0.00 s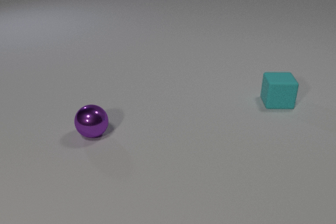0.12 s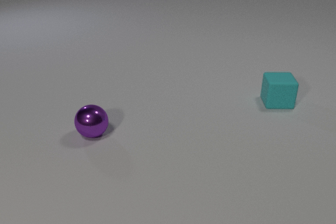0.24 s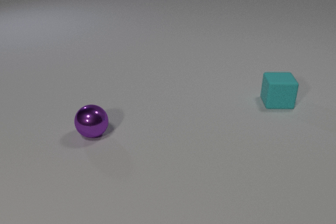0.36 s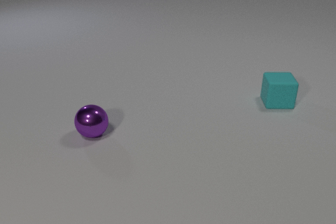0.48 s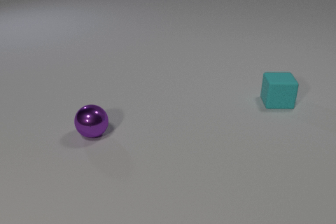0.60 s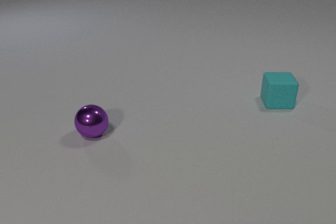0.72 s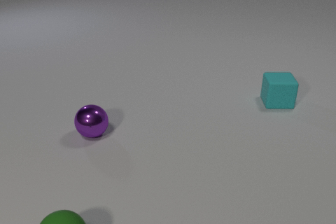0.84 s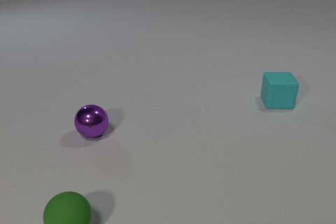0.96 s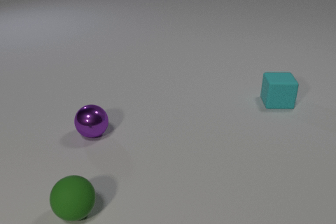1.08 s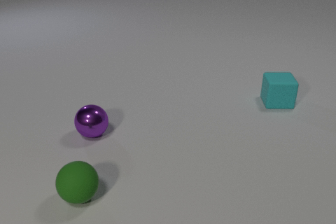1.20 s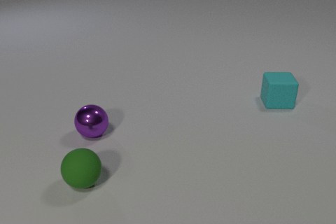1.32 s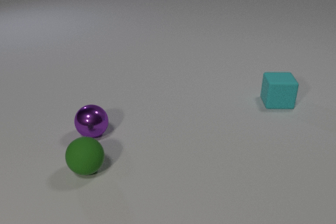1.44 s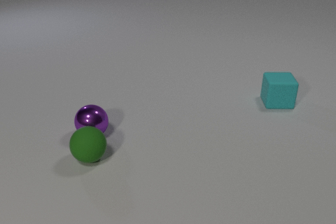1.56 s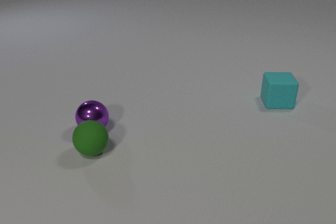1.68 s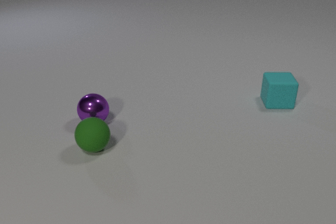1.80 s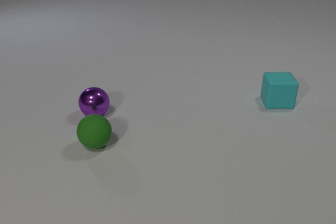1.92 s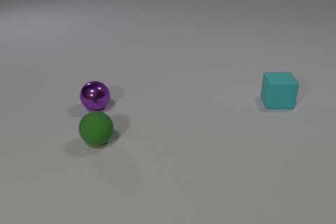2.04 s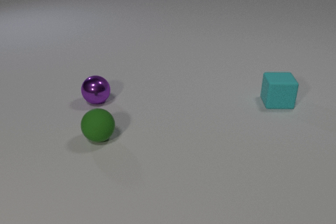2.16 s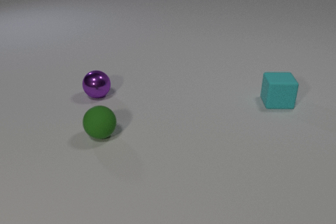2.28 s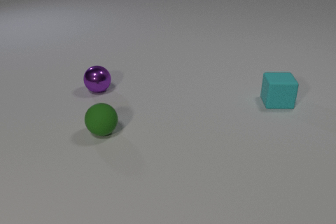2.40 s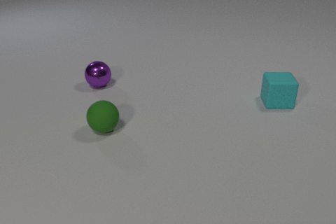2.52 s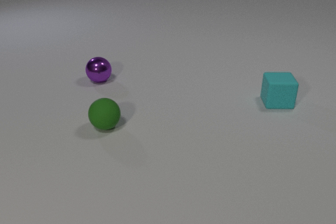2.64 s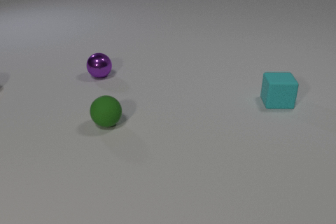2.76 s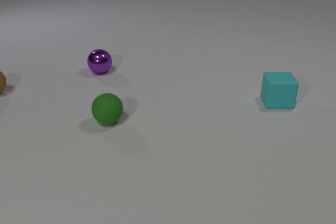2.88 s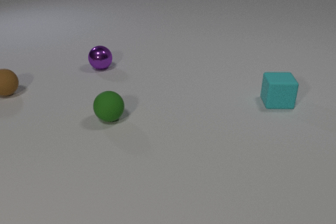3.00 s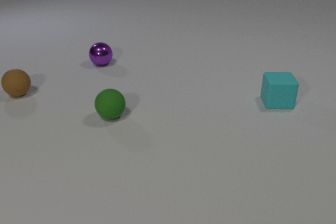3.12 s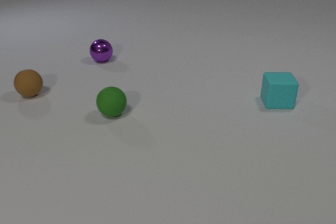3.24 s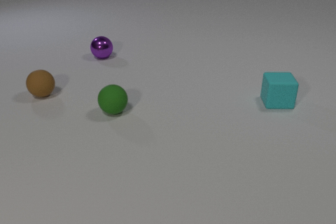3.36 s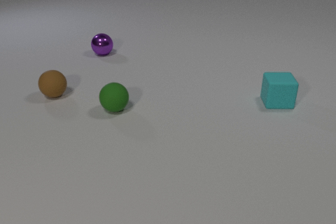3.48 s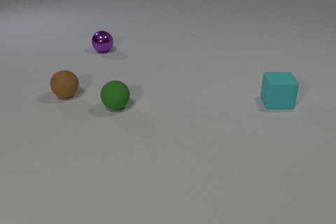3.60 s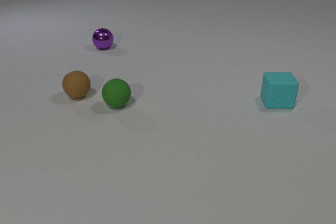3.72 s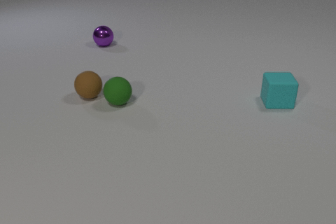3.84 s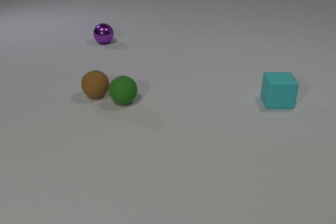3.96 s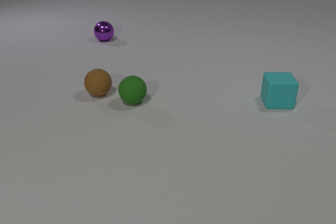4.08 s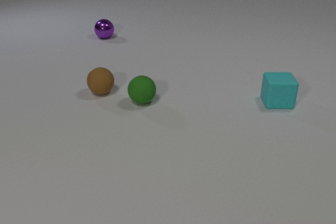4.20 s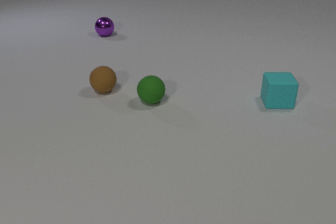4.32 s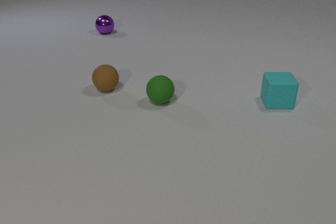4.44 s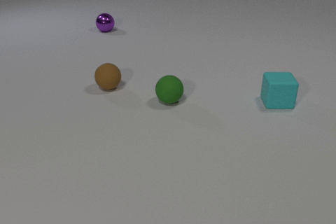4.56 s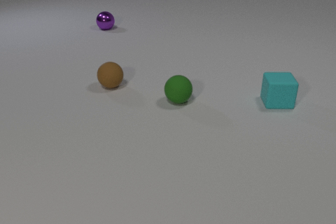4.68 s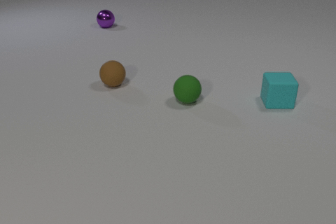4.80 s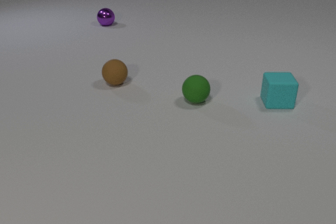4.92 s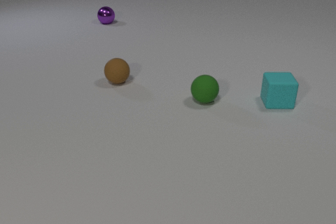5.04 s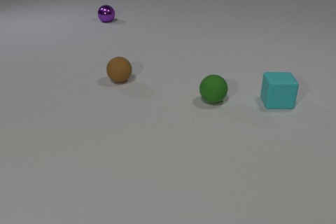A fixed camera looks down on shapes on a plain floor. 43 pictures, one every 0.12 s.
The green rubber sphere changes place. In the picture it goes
away from the camera.
The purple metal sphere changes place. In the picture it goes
away from the camera.
0.00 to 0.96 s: The green rubber sphere comes in at the bottom edge, rolls away from the camera.
0.96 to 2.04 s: The green rubber sphere rolls away from the camera. The purple metal sphere rolls away from the camera. The green rubber sphere and the purple metal sphere collide.
2.04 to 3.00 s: The green rubber sphere rolls away from the camera. The purple metal sphere rolls away from the camera. The brown rubber sphere comes in at the left edge, rolls to the right and toward the camera.
3.00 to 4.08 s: The green rubber sphere rolls to the right and away from the camera. The purple metal sphere rolls away from the camera. The brown rubber sphere rolls to the right. The green rubber sphere and the brown rubber sphere collide.
4.08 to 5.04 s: The green rubber sphere rolls to the right. The purple metal sphere rolls away from the camera. The brown rubber sphere rolls away from the camera and to the right.
Are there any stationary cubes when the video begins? yes.
What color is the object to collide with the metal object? green.
What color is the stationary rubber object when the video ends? cyan.
